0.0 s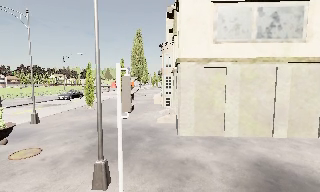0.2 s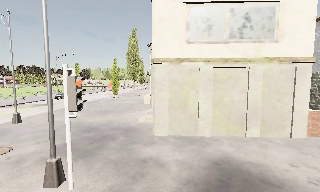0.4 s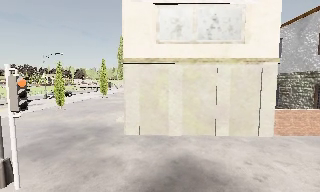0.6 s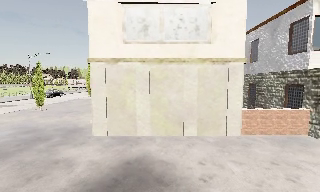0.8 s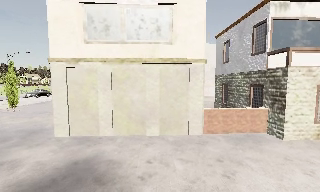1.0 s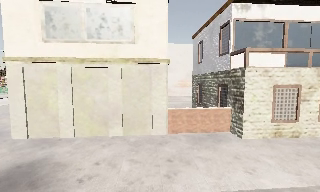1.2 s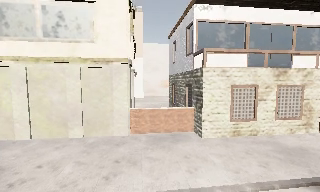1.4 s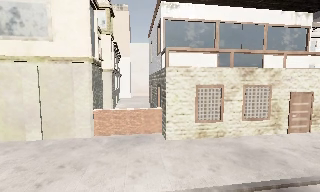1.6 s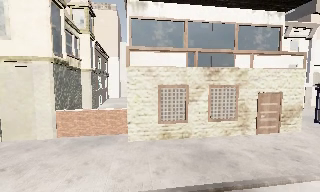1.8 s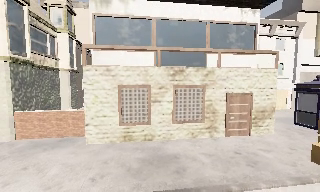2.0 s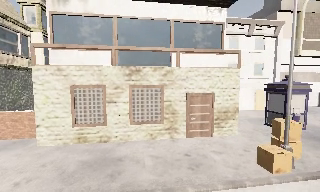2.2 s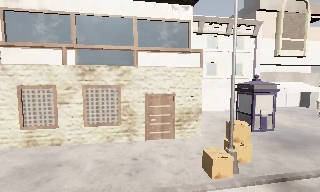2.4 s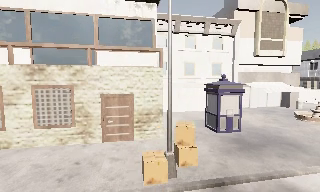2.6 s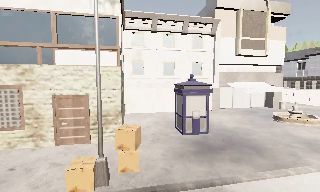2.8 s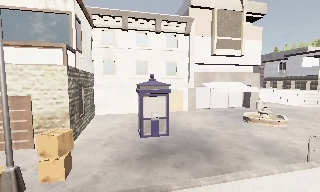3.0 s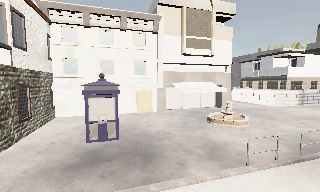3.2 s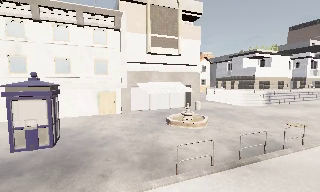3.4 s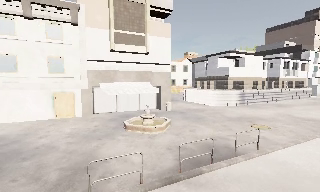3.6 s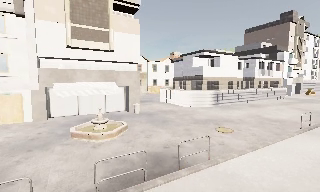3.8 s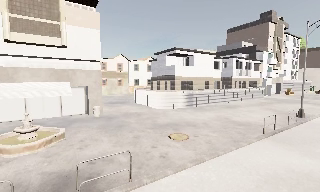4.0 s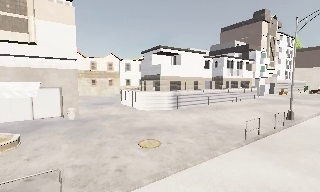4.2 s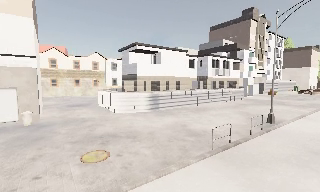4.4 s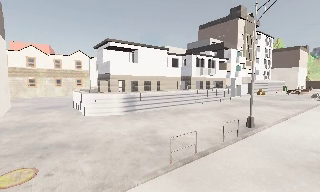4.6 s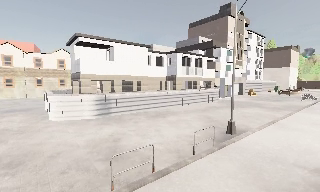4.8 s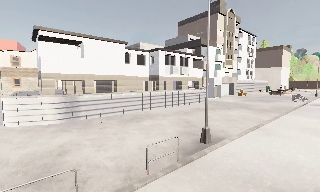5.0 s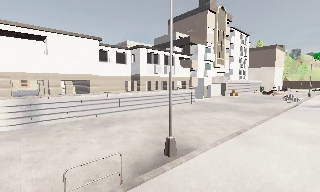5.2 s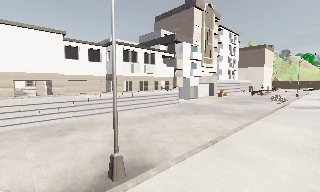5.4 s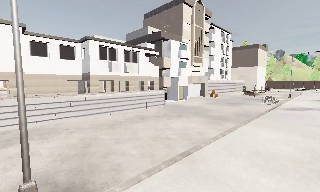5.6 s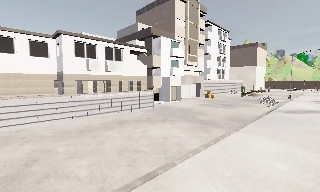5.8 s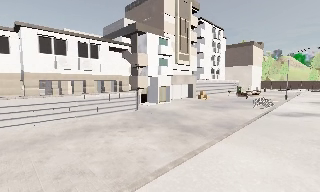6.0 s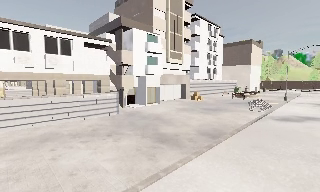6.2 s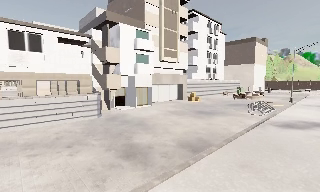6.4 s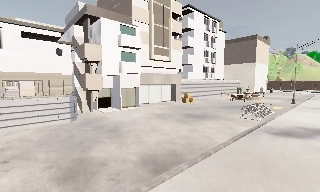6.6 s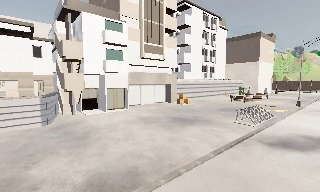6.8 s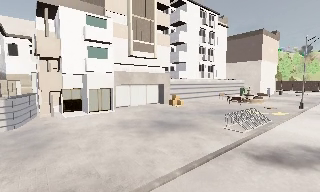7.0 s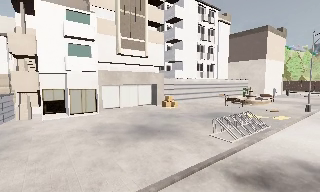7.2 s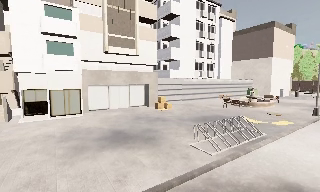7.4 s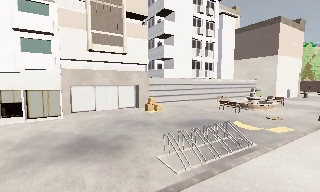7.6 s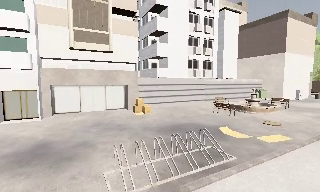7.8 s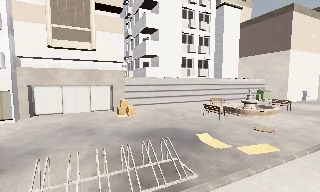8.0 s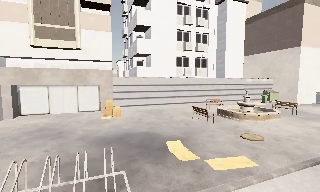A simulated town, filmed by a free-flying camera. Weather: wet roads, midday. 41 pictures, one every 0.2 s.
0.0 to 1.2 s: The scene slides to the left, as the camera pans about 10 degrees to its right. It travels to its right, about 9 m, so close, fixed things drift to the left.
1.2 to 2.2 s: The camera travels to its right, about 9 m, so close, fixed things drift to the left.
2.2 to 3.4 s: The scene slides to the left, as the camera pans about 15 degrees to its right. It travels to its right, about 12 m, so close, fixed things drift to the left.
3.4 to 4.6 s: The camera swings to its right by about 15 degrees, and the scene slides to the left. It travels to its right and forward, about 12 m, so close, fixed things drift to the left.
4.6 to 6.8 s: The camera travels to its right and forward, about 25 m, so close, fixed things drift to the left.
6.8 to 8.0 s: The camera pans to its left, which is counterclockwise from overhead, by about 20 degrees. It travels to its right and forward, about 13 m, so close, fixed things drift to the left.
The film runs backward here.
